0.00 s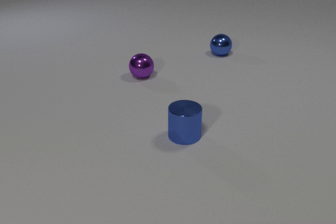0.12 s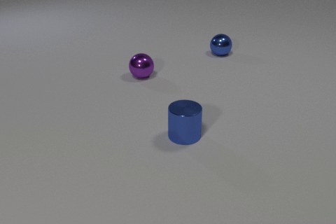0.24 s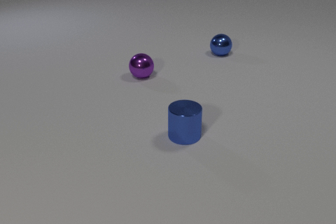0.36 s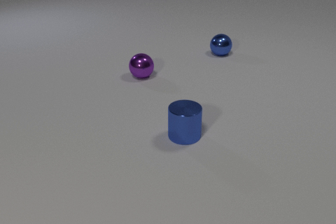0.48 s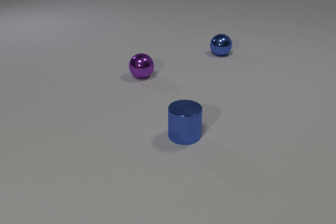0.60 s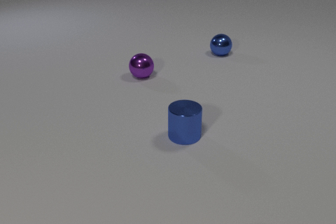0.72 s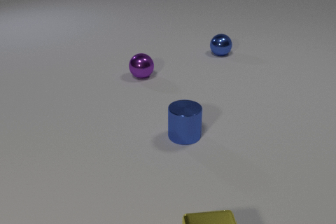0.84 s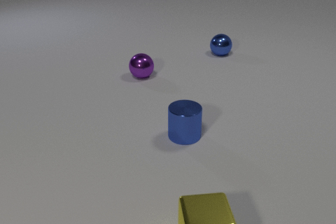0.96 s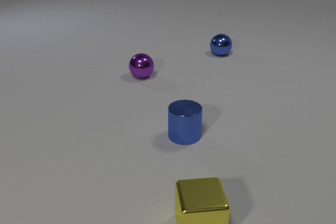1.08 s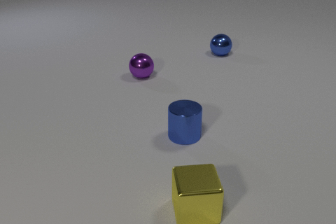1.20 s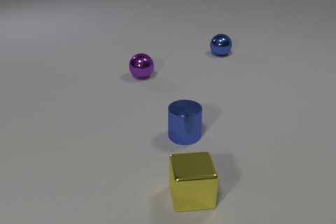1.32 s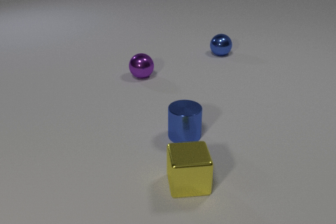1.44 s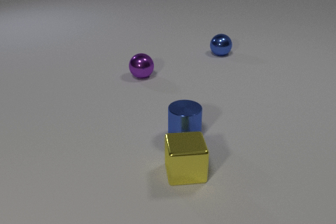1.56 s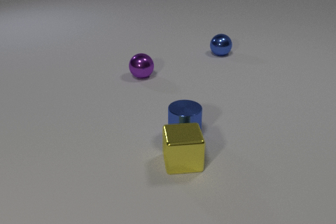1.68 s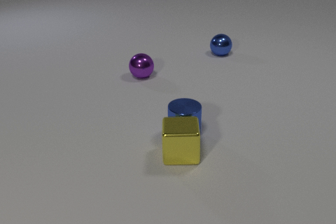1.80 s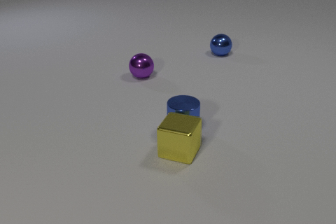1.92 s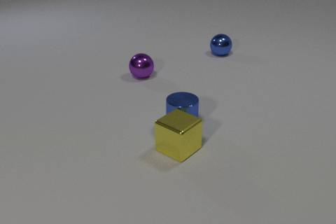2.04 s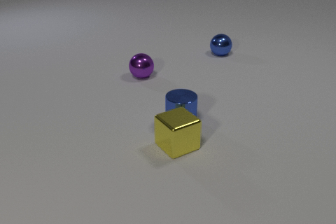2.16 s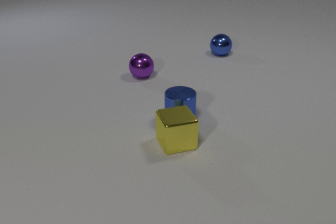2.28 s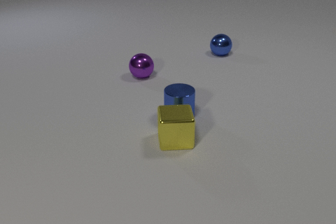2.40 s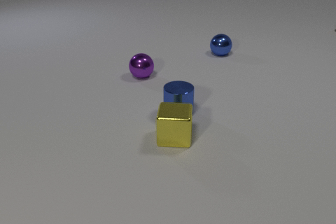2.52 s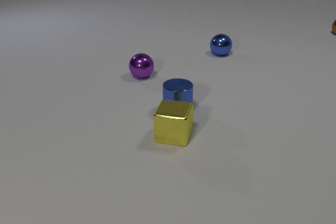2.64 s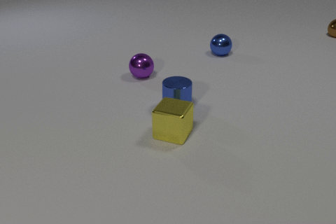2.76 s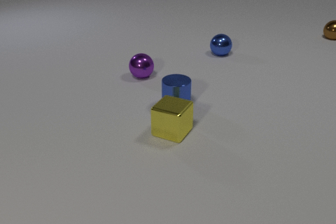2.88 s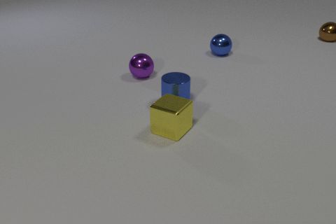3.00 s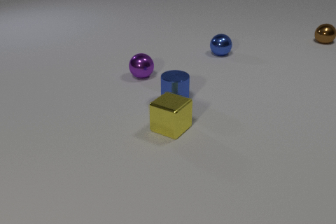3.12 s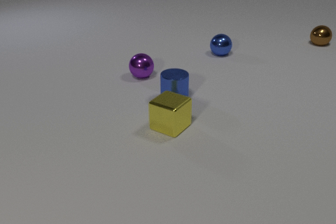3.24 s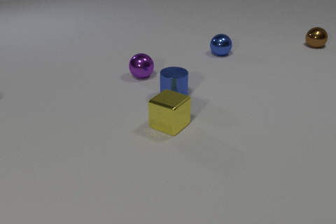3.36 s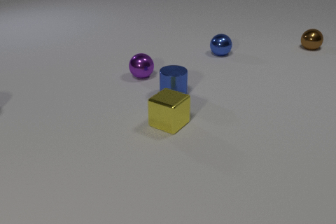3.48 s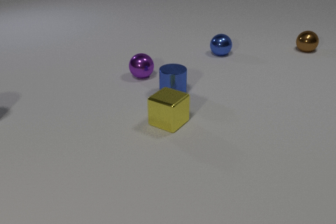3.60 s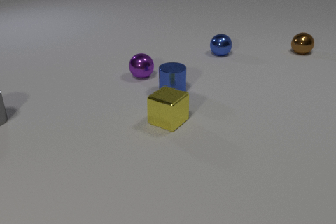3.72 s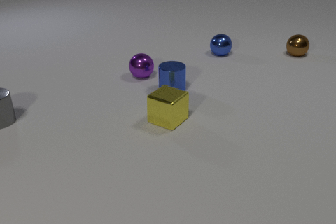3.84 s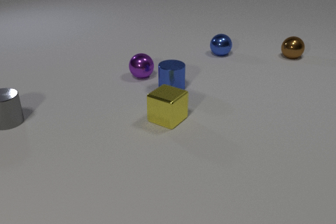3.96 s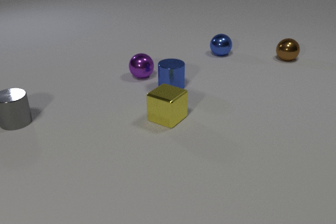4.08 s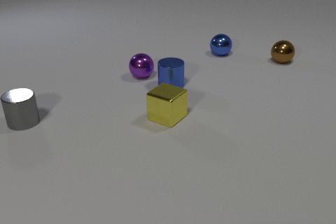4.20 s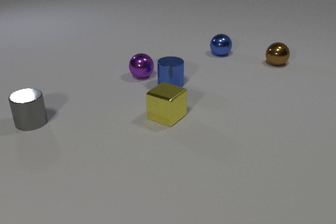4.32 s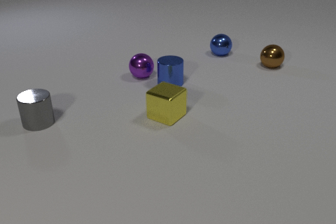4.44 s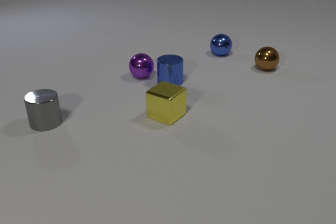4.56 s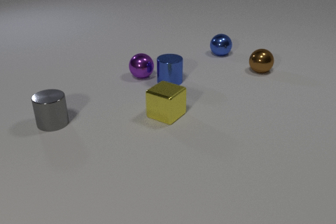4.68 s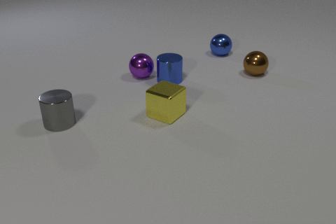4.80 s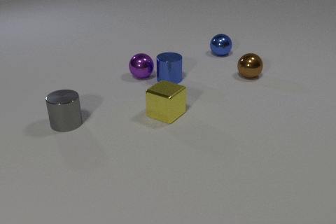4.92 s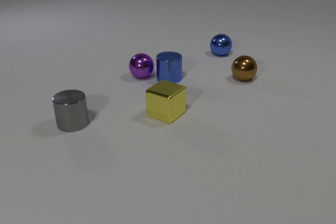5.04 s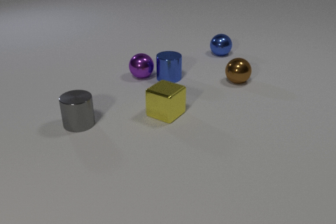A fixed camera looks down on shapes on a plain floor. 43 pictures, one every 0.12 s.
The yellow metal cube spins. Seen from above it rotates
clockwise.
The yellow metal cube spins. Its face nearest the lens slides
to the left.
0.00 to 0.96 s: The yellow metal cube comes in at the bottom edge, slides away from the camera.
0.96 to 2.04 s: The yellow metal cube slides away from the camera, spins so that its near face slides to the left, clockwise seen from above. The blue metal cylinder slides away from the camera. The yellow metal cube and the blue metal cylinder collide.
2.04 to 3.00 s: The yellow metal cube slides away from the camera, spins so that its near face slides to the left, clockwise seen from above. The blue metal cylinder slides away from the camera. The brown metal sphere comes in at the right edge, rolls toward the camera and to the left.
3.00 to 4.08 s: The yellow metal cube slides away from the camera. The blue metal cylinder slides away from the camera. The brown metal sphere rolls toward the camera and to the left. The gray metal cylinder comes in at the left edge, slides to the right and toward the camera.
4.08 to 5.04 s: The yellow metal cube slides away from the camera. The blue metal cylinder slides away from the camera. The brown metal sphere rolls toward the camera and to the left. The gray metal cylinder slides to the right.
What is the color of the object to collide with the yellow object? blue.
Are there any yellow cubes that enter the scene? yes.
What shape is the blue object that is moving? cylinder.
